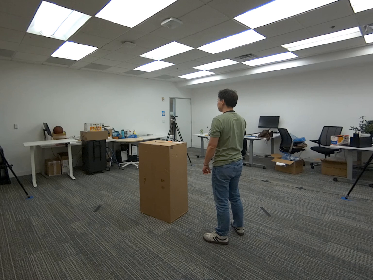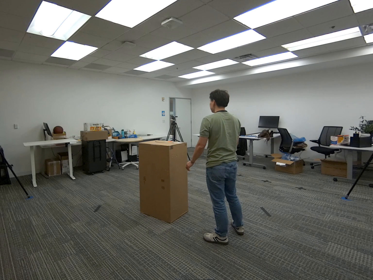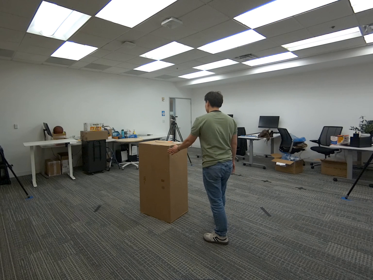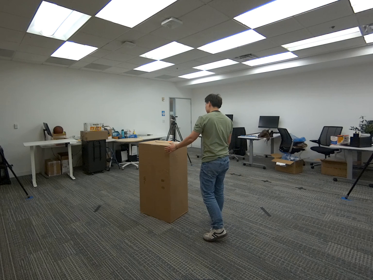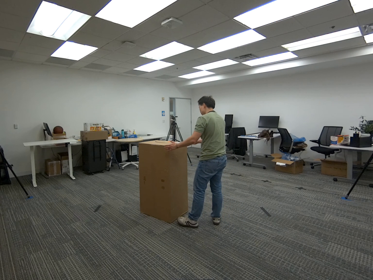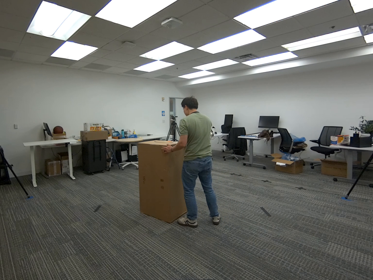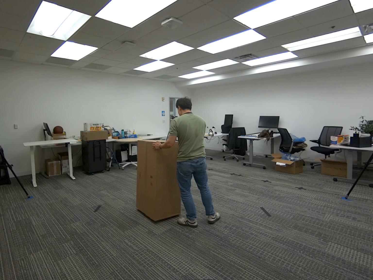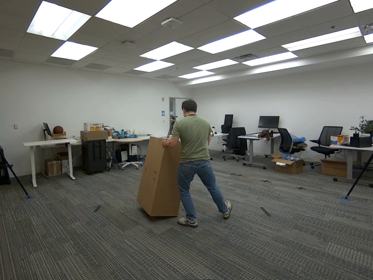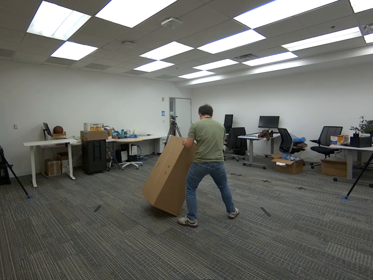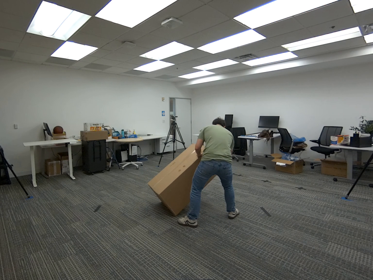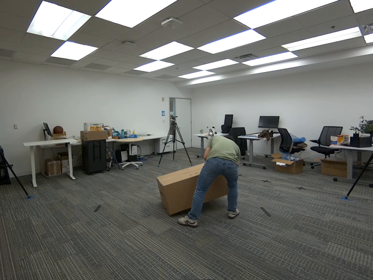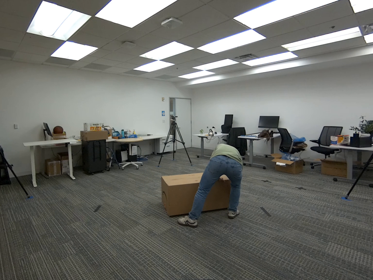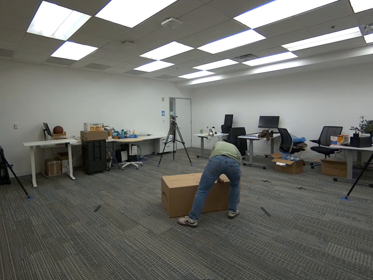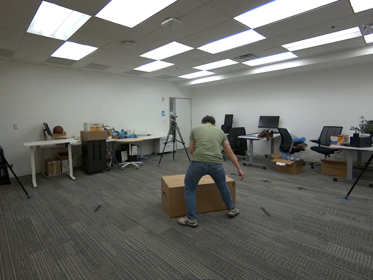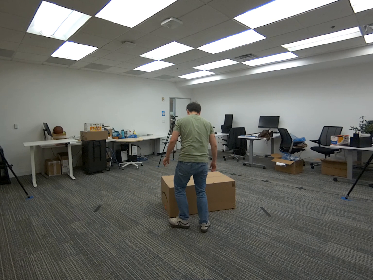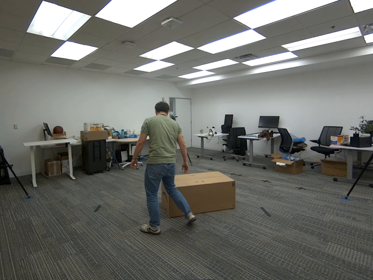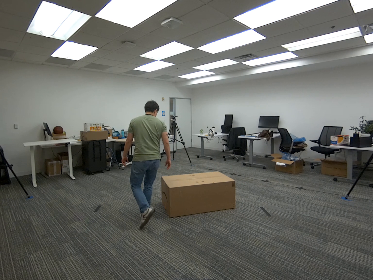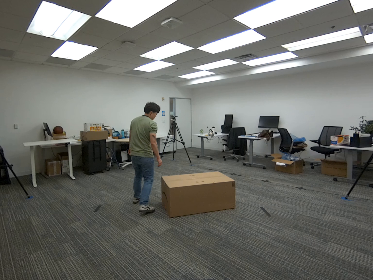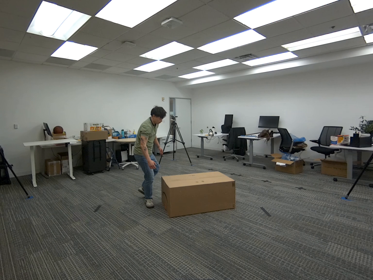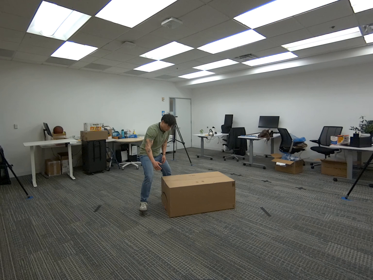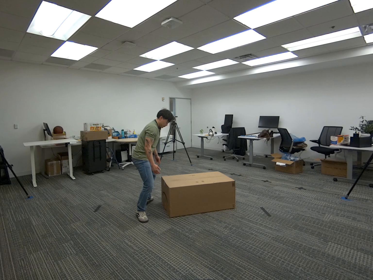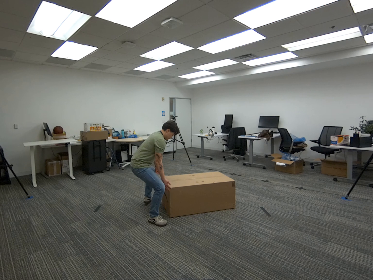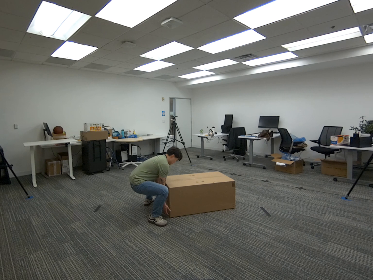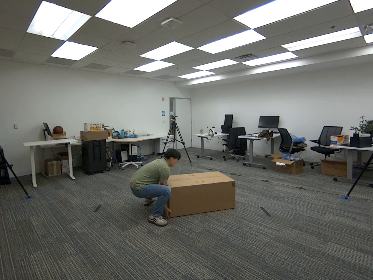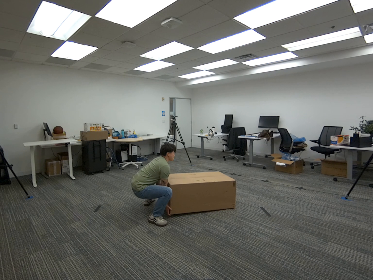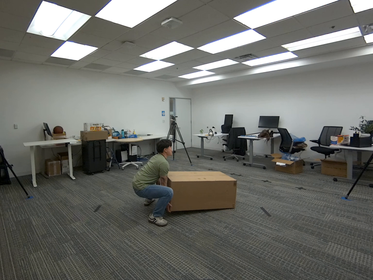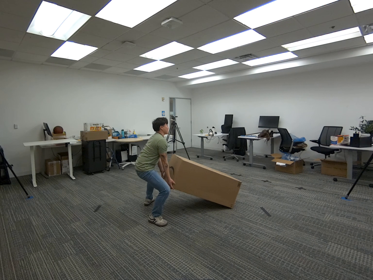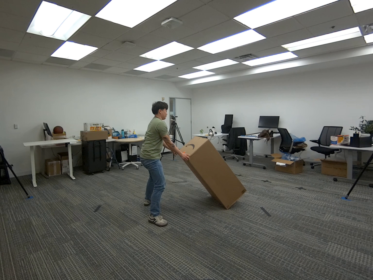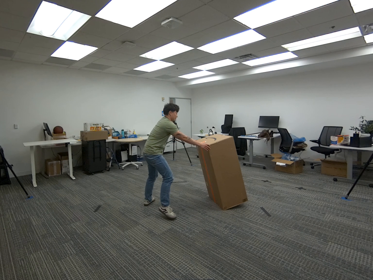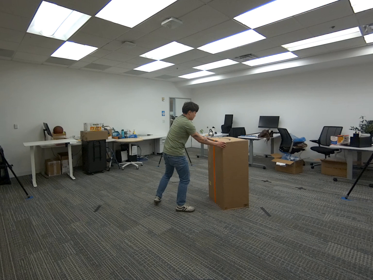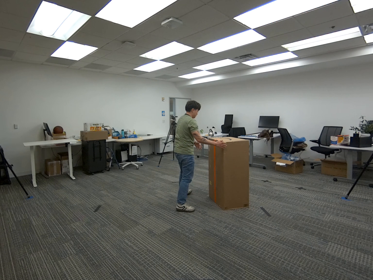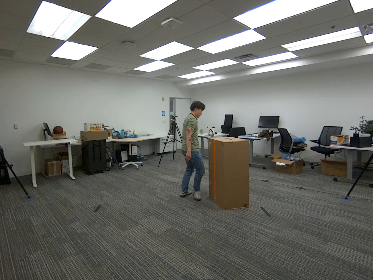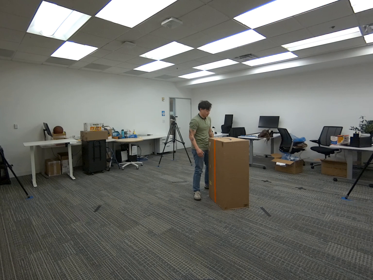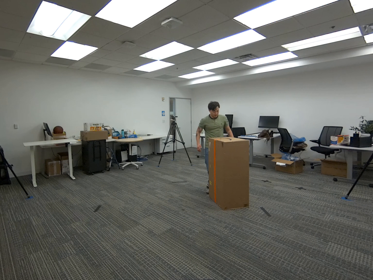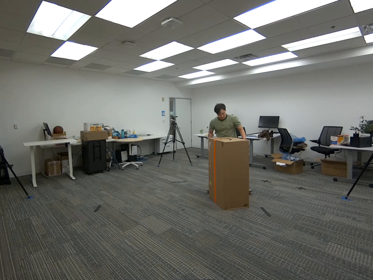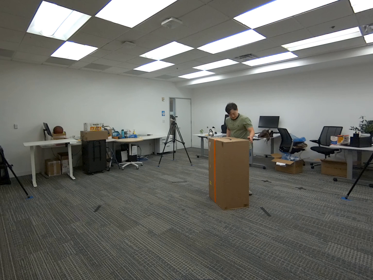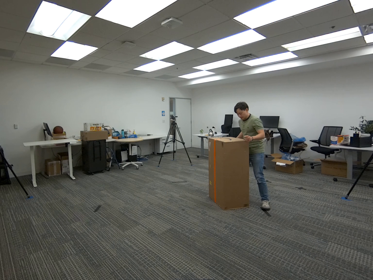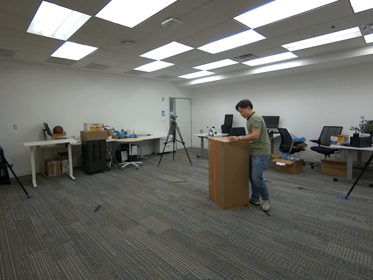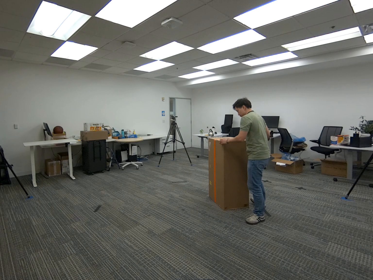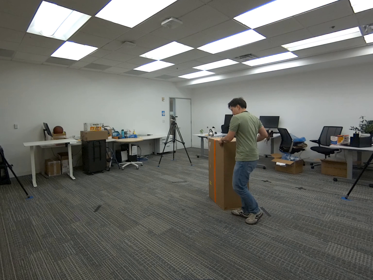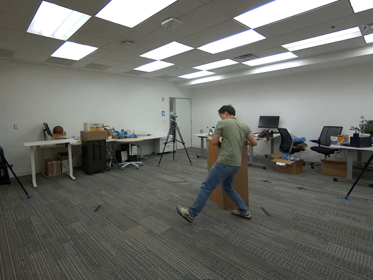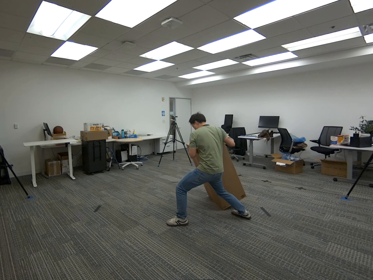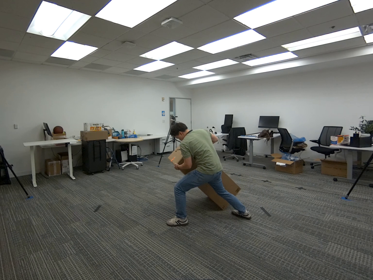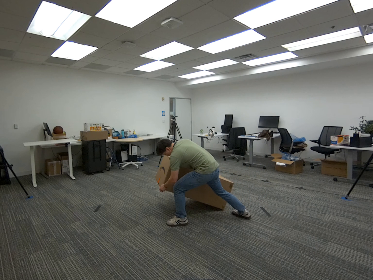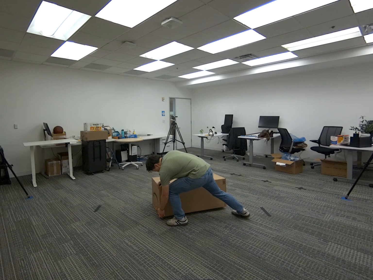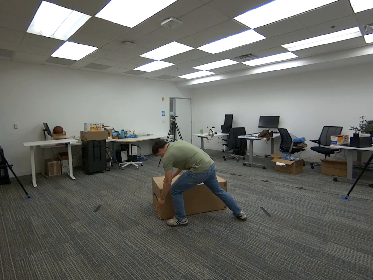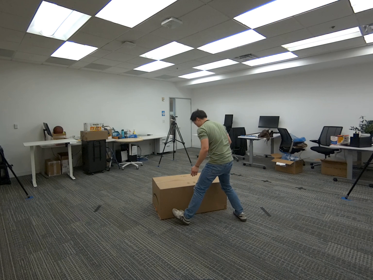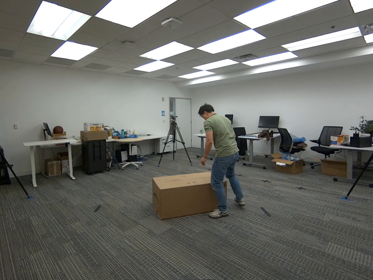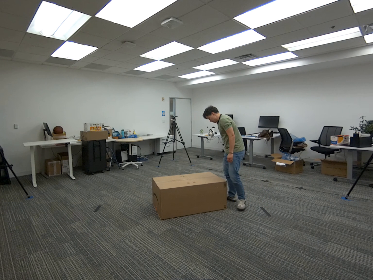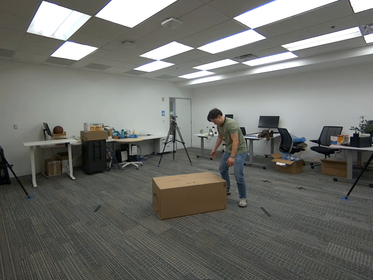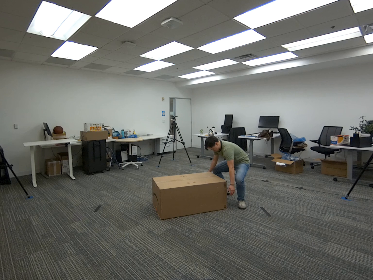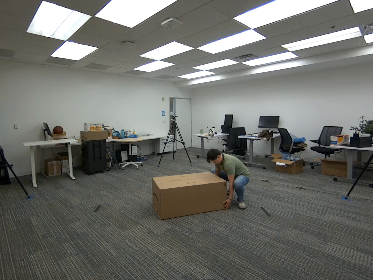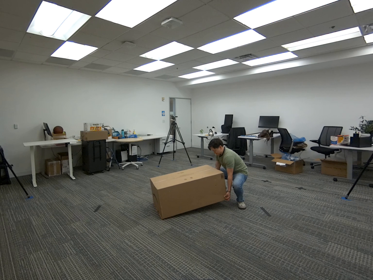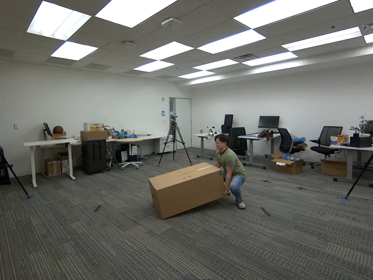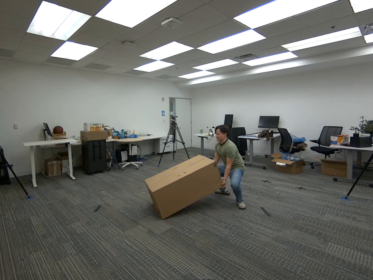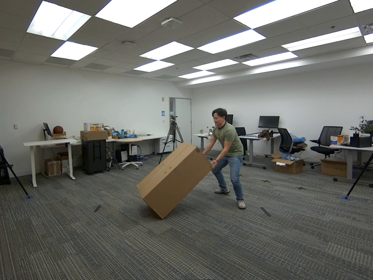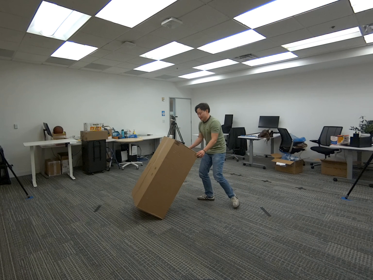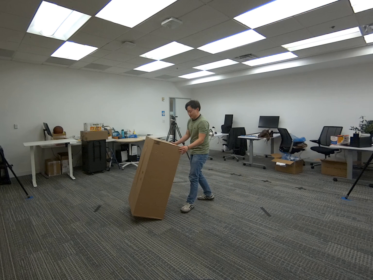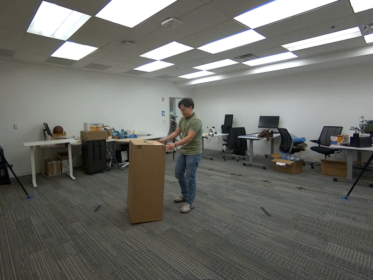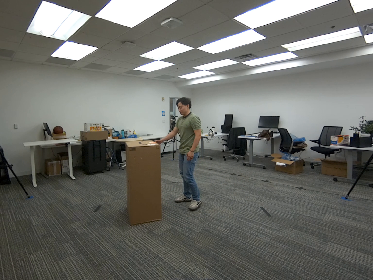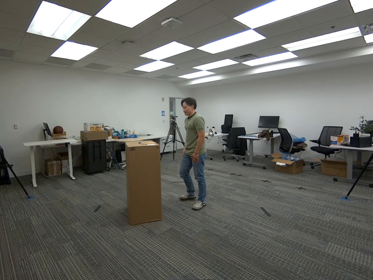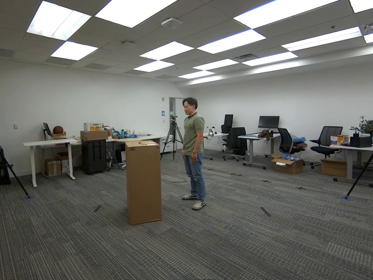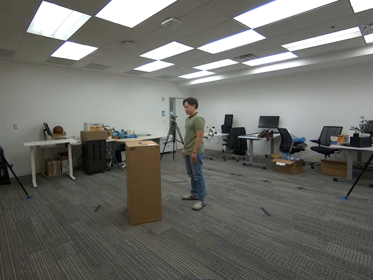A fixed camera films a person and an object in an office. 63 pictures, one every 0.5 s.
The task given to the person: Walk to the giant cardboard box on the ground and use both hands to rotate it into a vertical upright position. Then lower it back down so it lies flat on the ground. Repeat the action by rotating the box upright again and placing it back down flat on the ground.
